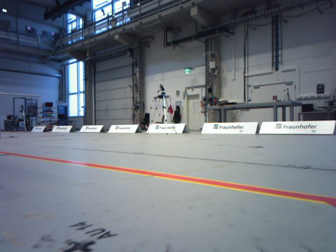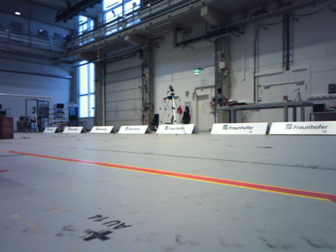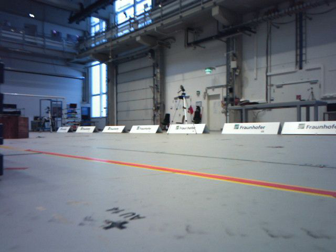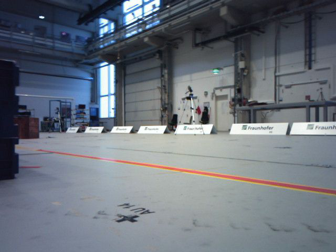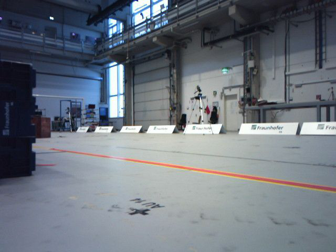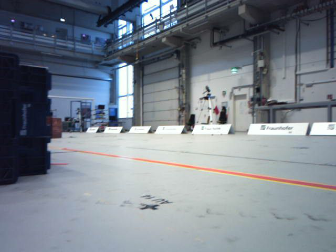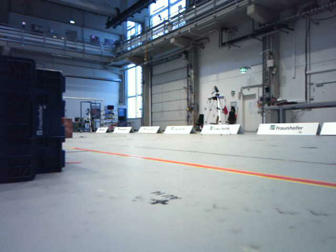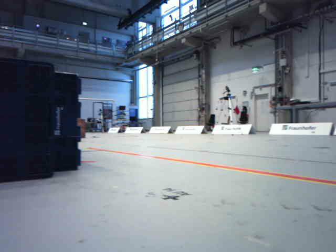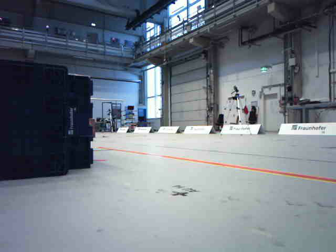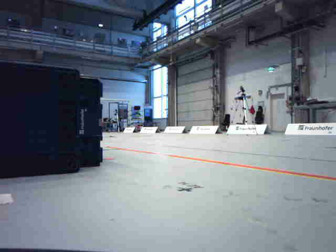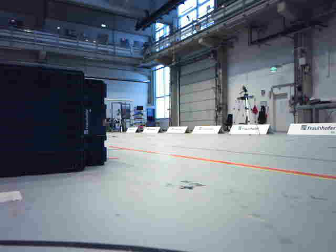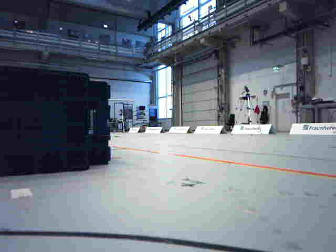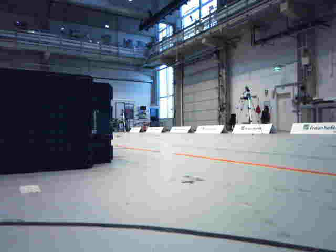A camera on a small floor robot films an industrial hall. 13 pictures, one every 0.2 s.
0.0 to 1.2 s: The camera pans to its left, which is counterclockwise from overhead, by about 10 degrees. It travels backward, about 0.2 m, so what stands in front gets smaller.
1.2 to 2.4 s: The camera travels backward, about 0.2 m, so what stands in front gets smaller.
The film runs backward here.
